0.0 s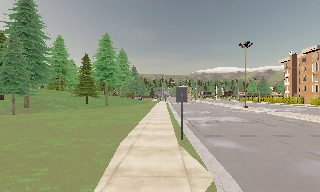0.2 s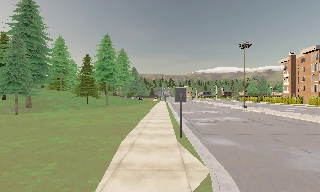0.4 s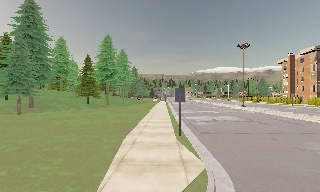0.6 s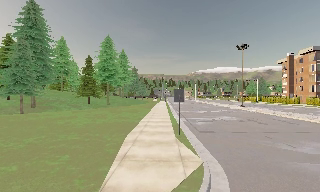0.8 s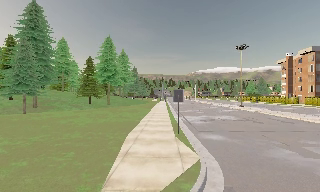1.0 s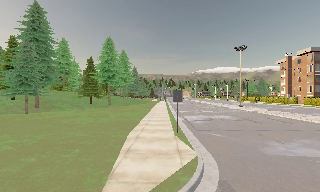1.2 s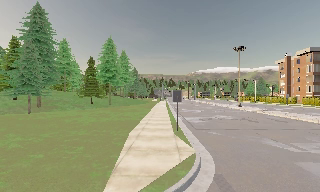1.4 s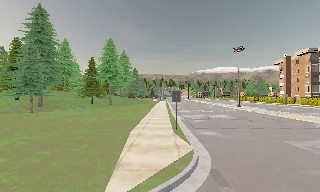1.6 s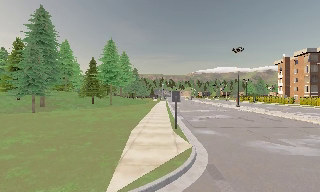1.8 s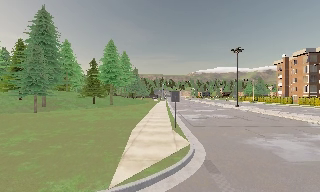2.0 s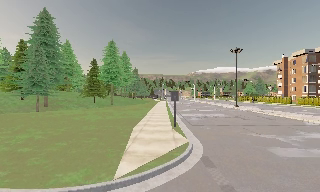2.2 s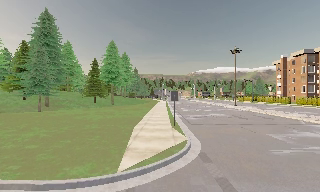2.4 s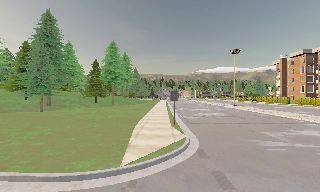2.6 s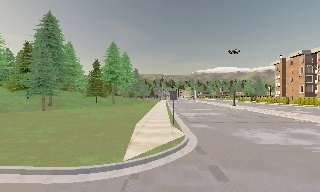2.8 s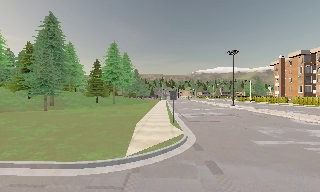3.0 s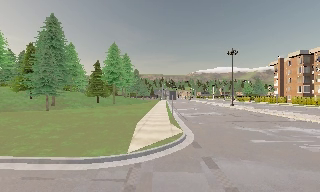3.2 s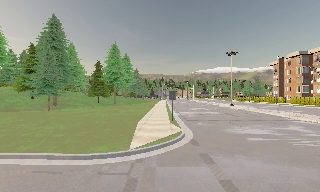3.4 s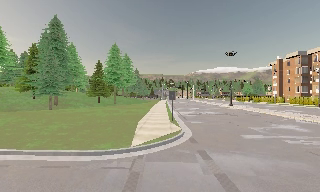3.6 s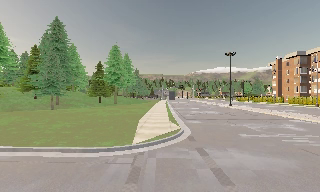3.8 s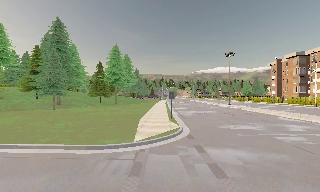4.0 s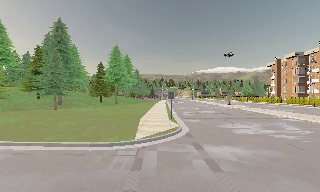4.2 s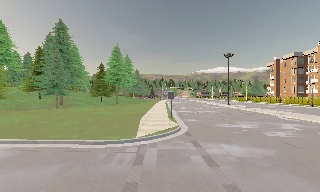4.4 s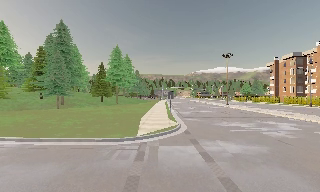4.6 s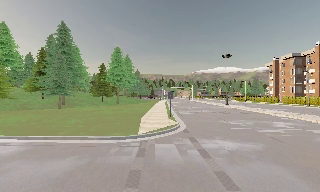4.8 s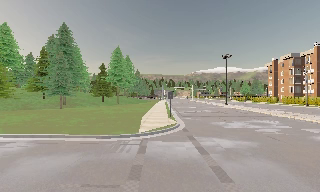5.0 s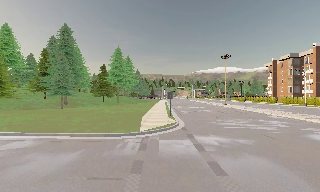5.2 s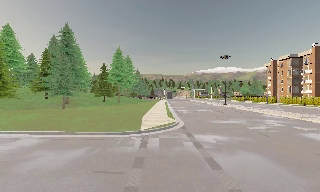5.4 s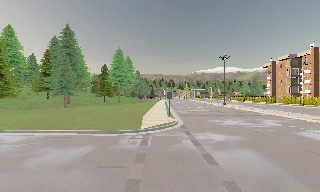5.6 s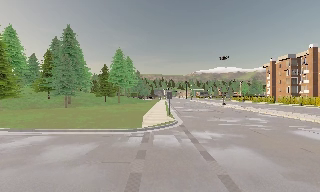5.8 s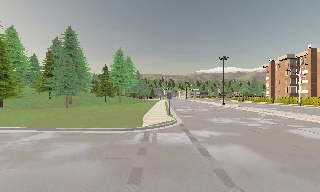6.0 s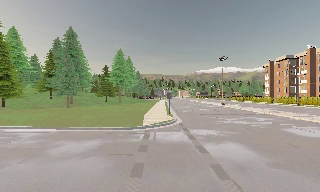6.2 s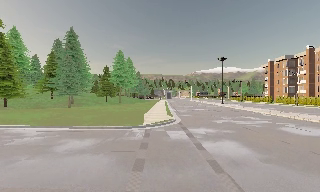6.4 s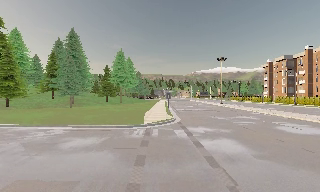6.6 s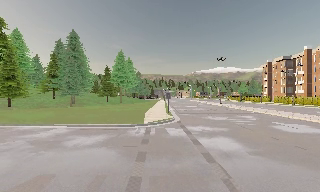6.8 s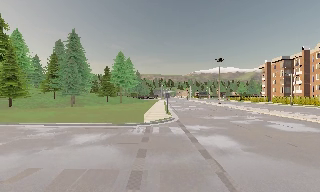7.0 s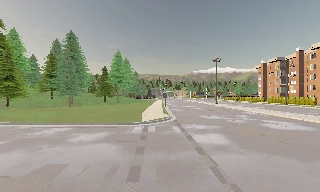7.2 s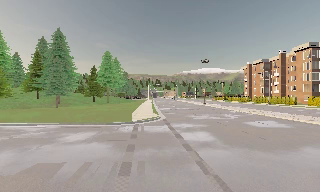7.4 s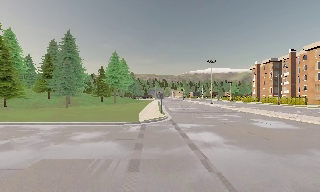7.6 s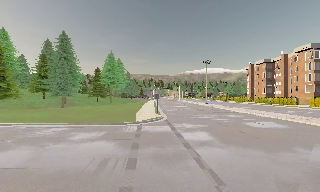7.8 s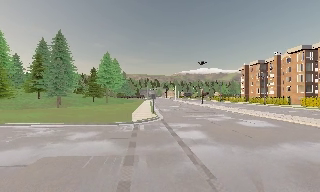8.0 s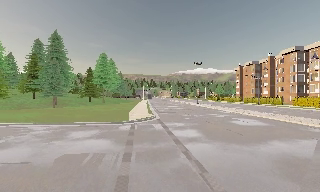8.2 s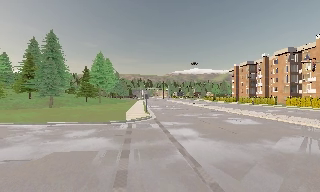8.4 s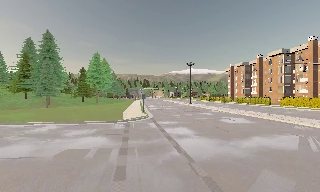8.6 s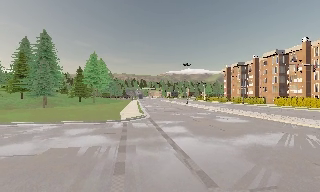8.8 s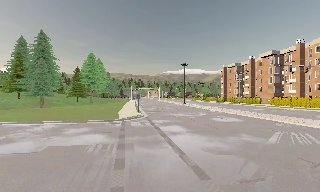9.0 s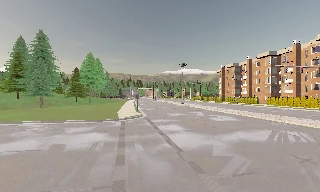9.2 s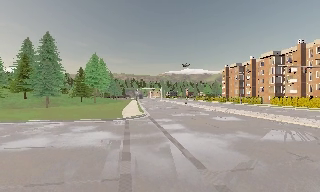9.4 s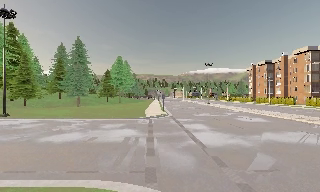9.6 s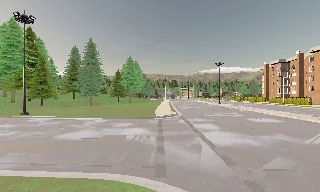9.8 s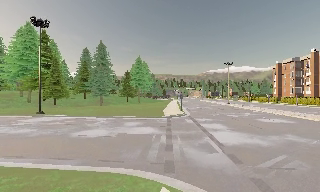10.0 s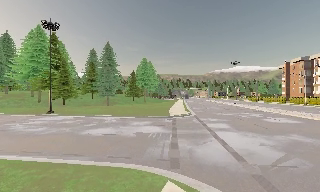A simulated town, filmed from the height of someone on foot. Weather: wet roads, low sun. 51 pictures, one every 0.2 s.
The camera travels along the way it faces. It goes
backward.
0.0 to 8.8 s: The camera swings to its right by about 10 degrees, and the scene slides to the left. It travels backward, about 16 m, so what stands in front gets smaller.
8.8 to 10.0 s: The camera pans to its left, which is counterclockwise from overhead, by about 15 degrees. It travels backward, about 2 m, so what stands in front gets smaller.
The film runs backward here.
